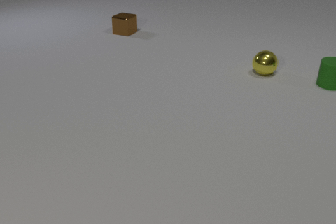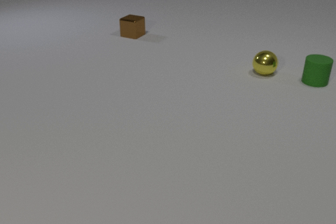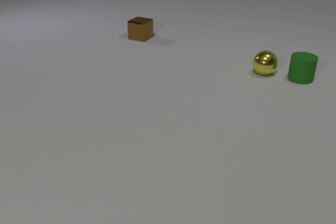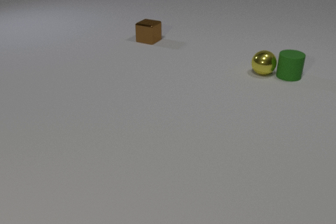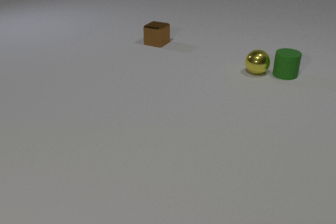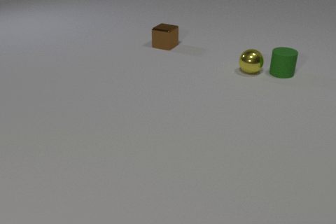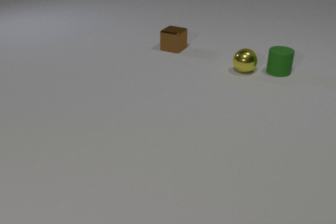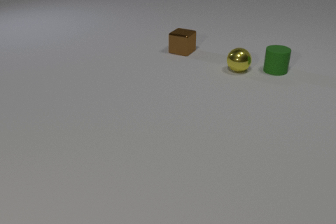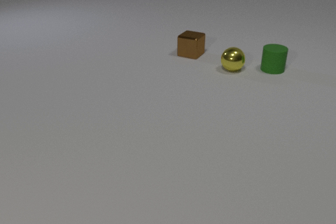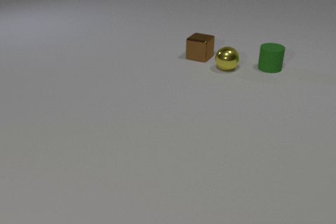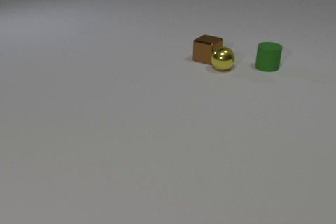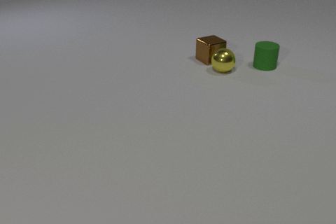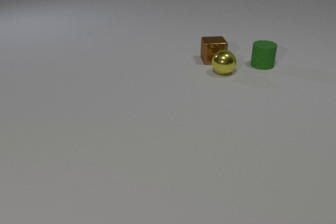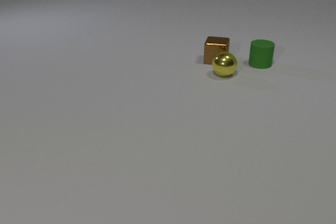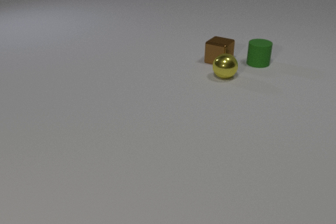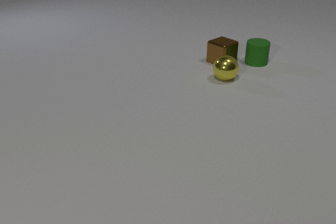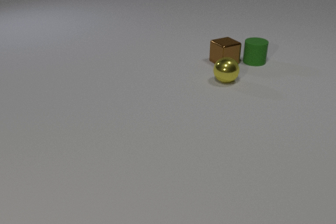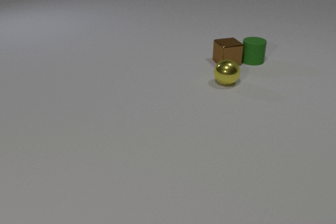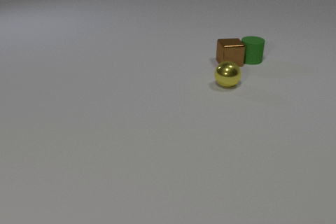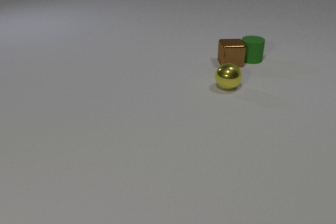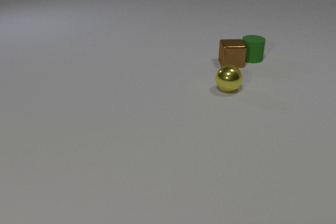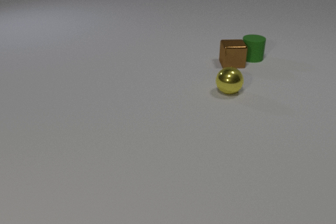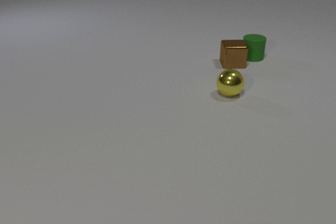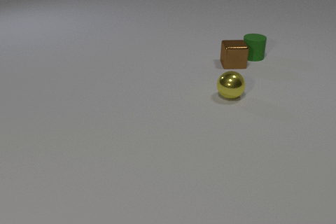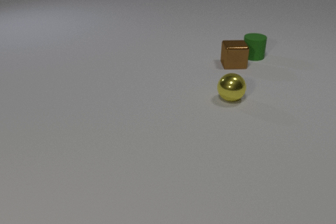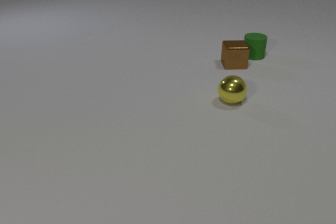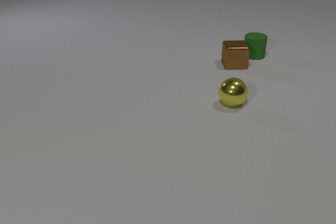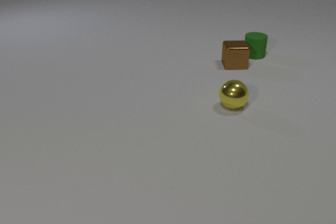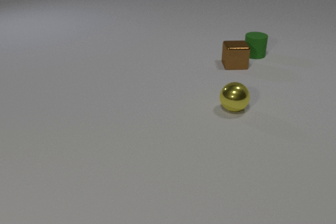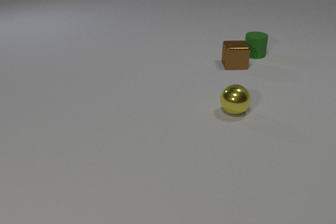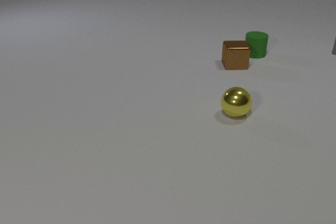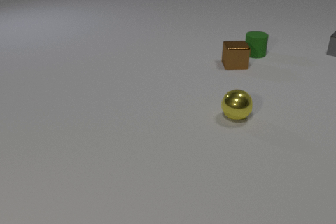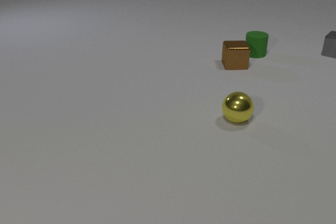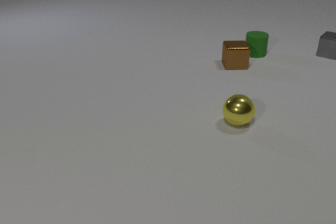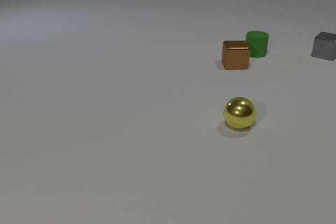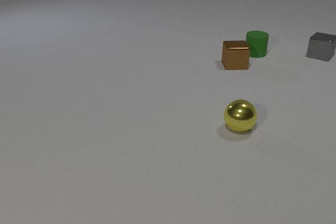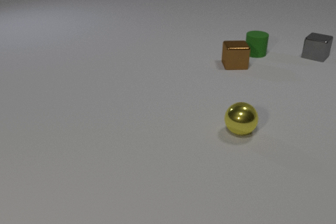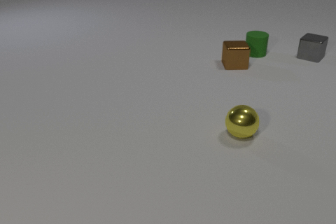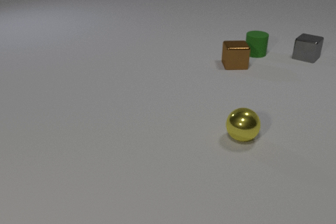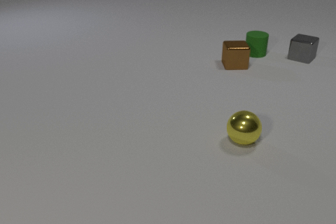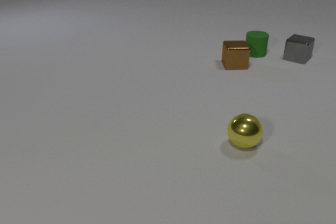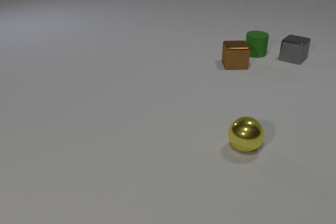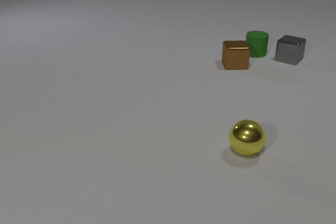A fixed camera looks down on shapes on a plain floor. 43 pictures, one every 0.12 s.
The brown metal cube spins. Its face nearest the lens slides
to the left.
The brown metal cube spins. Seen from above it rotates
clockwise.
0.00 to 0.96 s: The brown metal cube slides to the right and toward the camera. The green rubber cylinder slides to the left. The yellow metal sphere rolls to the left. The green rubber cylinder and the yellow metal sphere collide.
0.96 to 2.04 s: The brown metal cube slides to the right and toward the camera, spins clockwise seen from above by about 135 degrees, its near face sliding to the left. The green rubber cylinder slides to the left and away from the camera. The yellow metal sphere rolls toward the camera. The brown metal cube and the yellow metal sphere collide.
2.04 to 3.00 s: The brown metal cube slides to the right and toward the camera. The green rubber cylinder slides away from the camera. The yellow metal sphere rolls toward the camera. The brown metal cube and the green rubber cylinder collide.
3.00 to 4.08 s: The green rubber cylinder slides away from the camera. The yellow metal sphere rolls toward the camera. The gray metal cube comes in at the right edge, slides to the left and toward the camera.
4.08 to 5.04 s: The yellow metal sphere rolls toward the camera. The gray metal cube slides to the left and toward the camera.
Are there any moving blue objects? no.
What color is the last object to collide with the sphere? brown.
What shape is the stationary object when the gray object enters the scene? cube.
